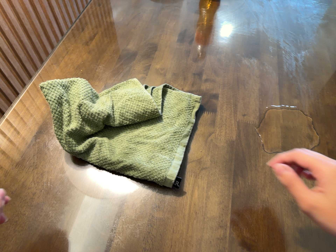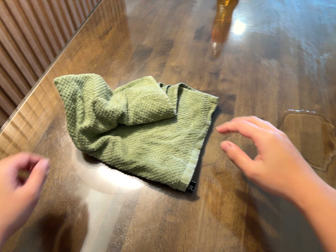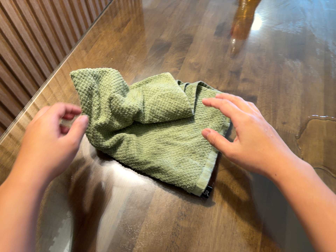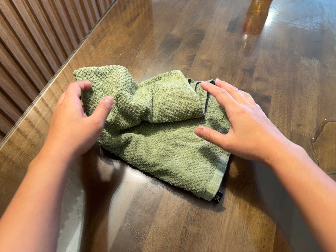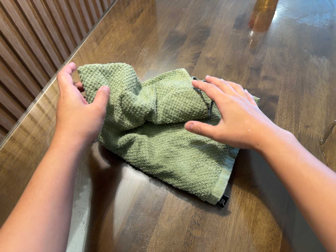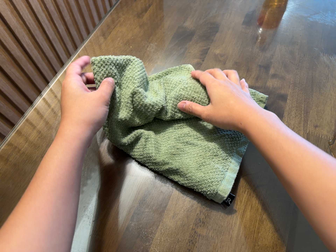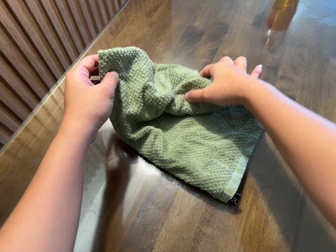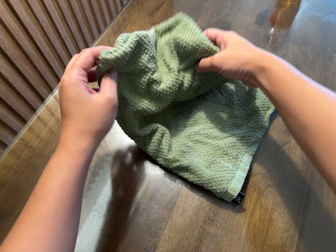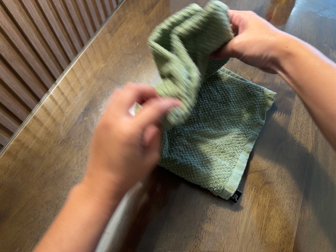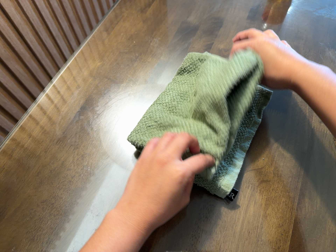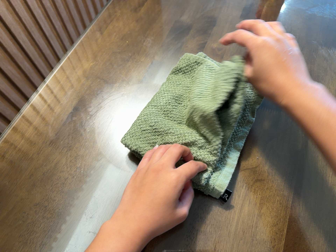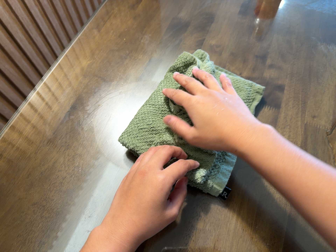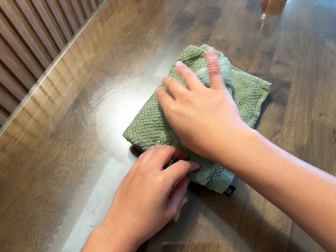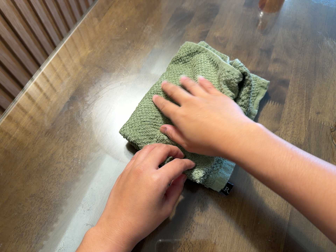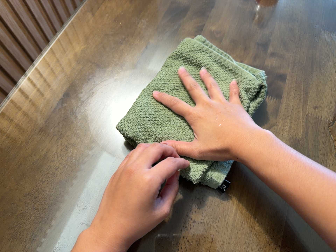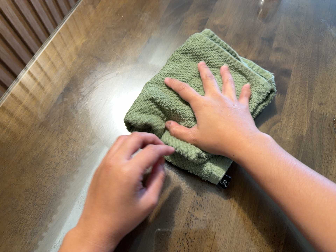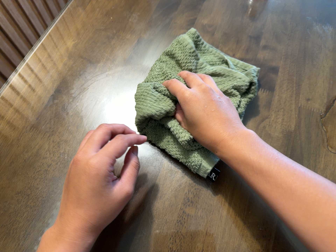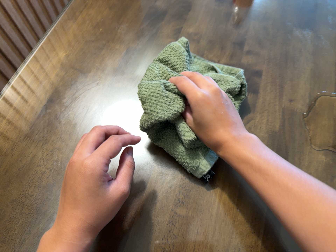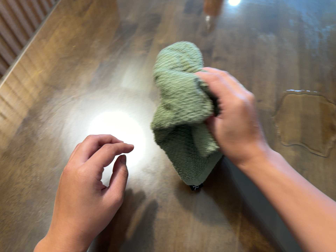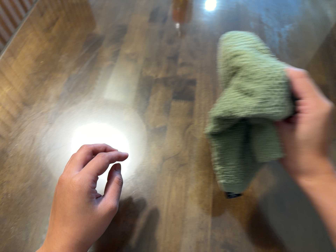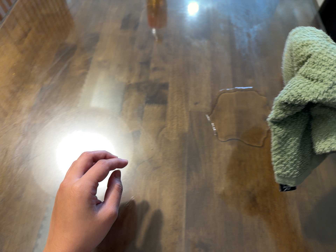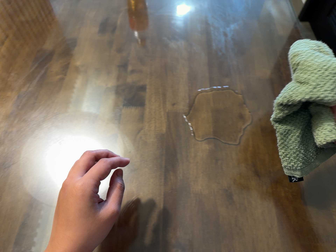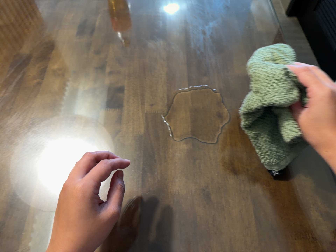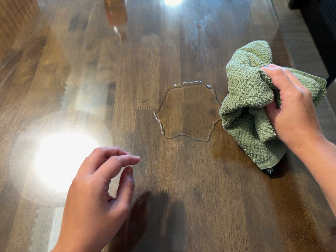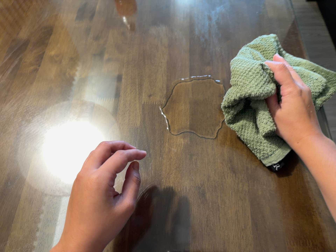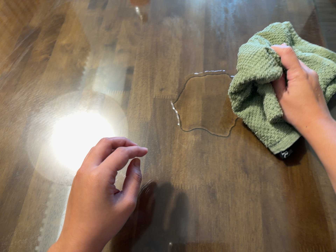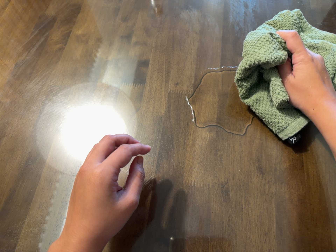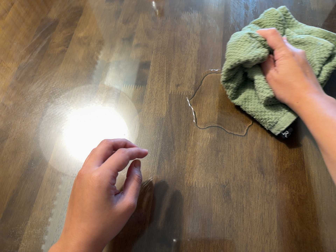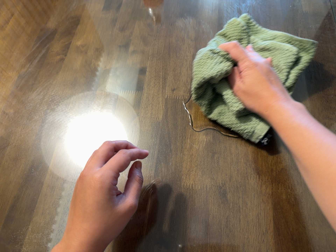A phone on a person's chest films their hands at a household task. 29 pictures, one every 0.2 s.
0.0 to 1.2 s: The camera travels forward, about 8 cm, so what stands in front looms larger. It rolls about its line of sight by about 10 degrees, and the scene rotates clockwise.
1.2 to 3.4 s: The camera shifts only a little, or ends up much as it began.
3.4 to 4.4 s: The camera travels to its right, about 16 cm, so close, fixed things drift to the left. It rolls about its line of sight by about 15 degrees, and the scene rotates counterclockwise.
4.4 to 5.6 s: The camera shifts only a little, or ends up much as it began.
The film runs forward here.
